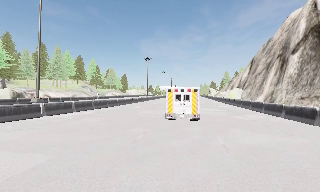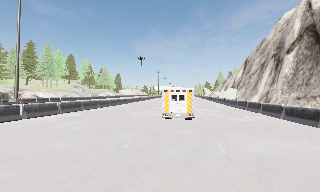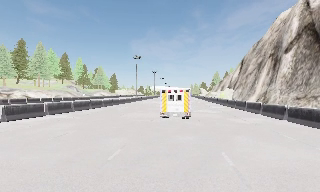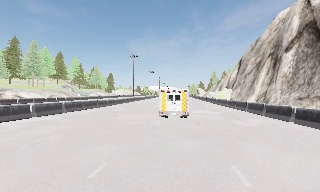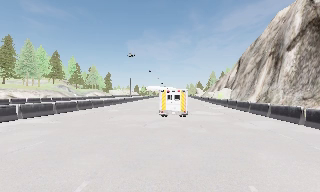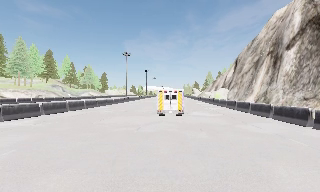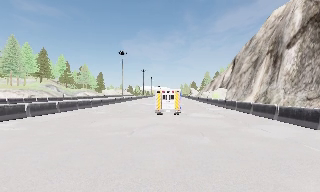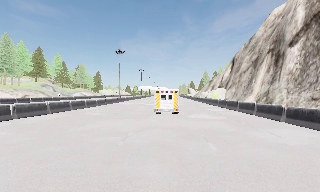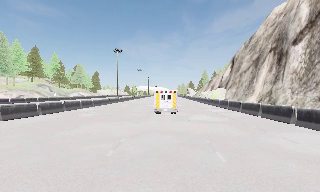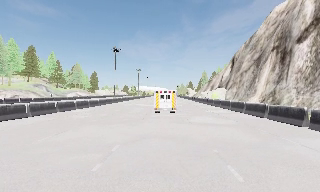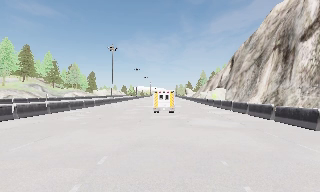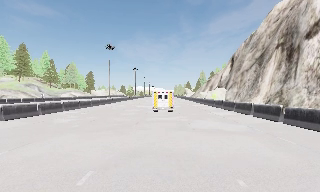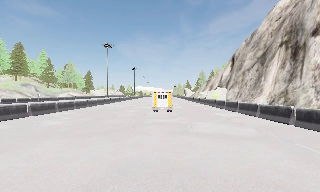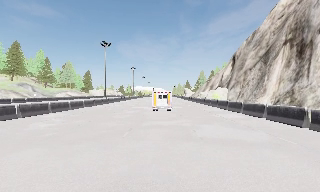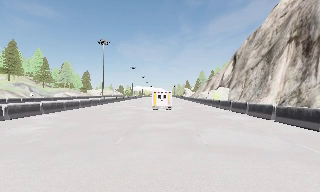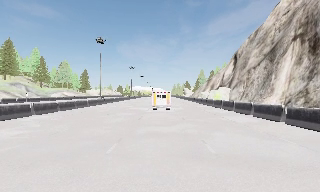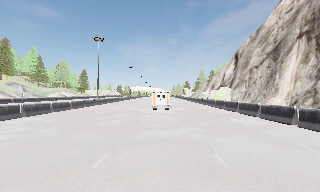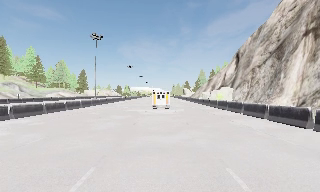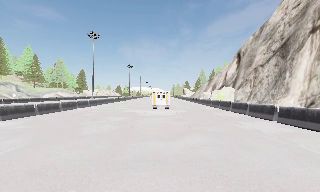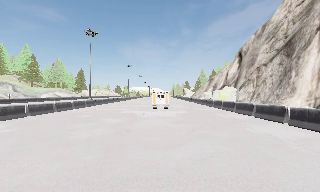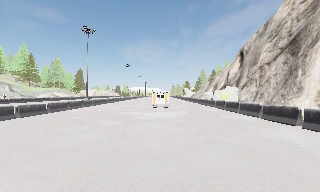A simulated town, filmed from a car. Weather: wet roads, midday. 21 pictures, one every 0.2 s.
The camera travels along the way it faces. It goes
forward.
0.0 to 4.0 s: The scene slides to the left, as the camera pans about 10 degrees to its right. It travels forward, about 20 m, so what stands in front looms larger.
The film runs forward here.
